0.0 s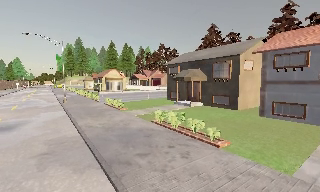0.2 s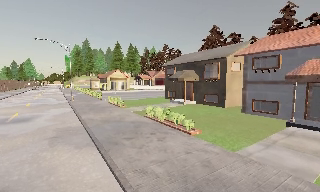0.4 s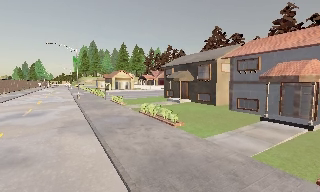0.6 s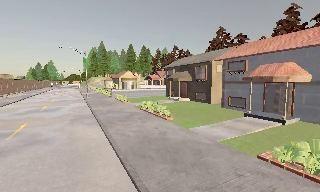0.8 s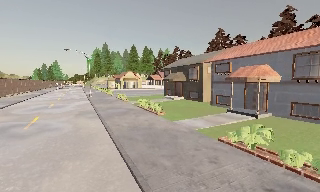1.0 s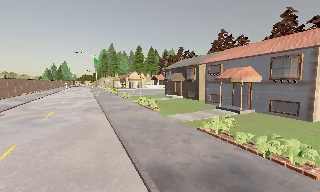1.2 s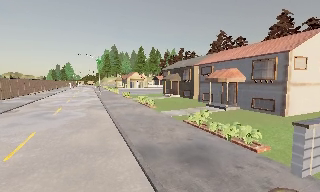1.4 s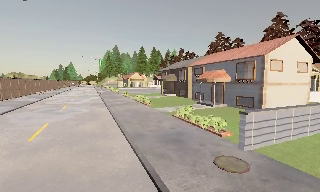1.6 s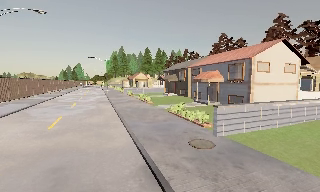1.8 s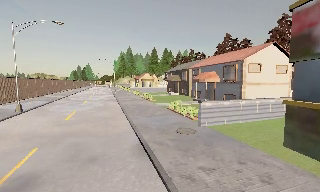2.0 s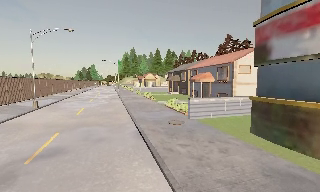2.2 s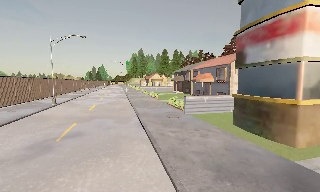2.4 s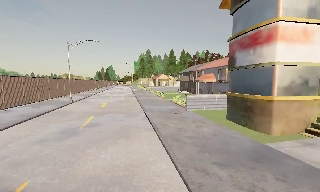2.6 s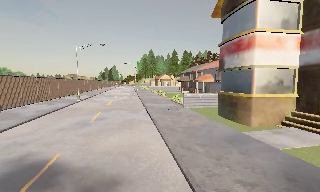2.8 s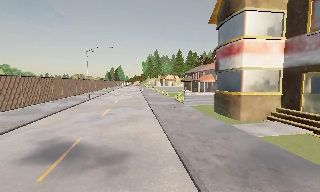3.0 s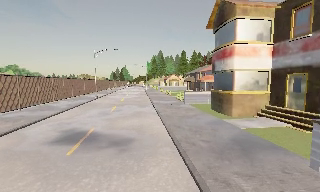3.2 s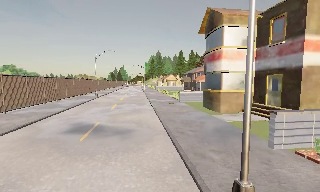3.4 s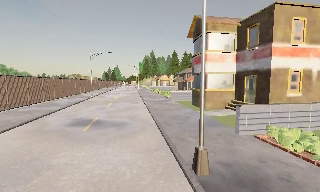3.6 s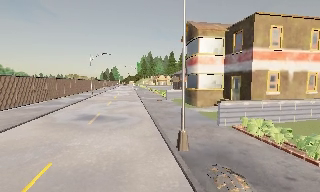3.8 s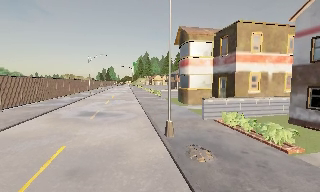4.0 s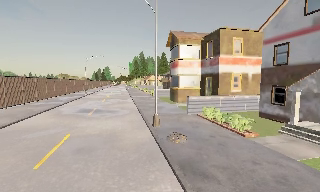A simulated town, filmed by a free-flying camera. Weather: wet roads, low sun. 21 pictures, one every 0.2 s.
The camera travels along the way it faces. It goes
backward.
0.0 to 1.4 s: The camera pans to its left, which is counterclockwise from overhead, by about 10 degrees. It travels backward and to its right, about 13 m, so what stands in front gets smaller.
1.4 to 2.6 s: The camera pans to its left, which is counterclockwise from overhead, by about 15 degrees. It travels backward, about 11 m, so what stands in front gets smaller.
2.6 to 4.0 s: The camera travels backward, about 11 m, so what stands in front gets smaller.
The film runs backward here.
